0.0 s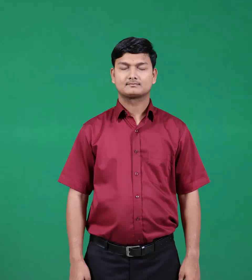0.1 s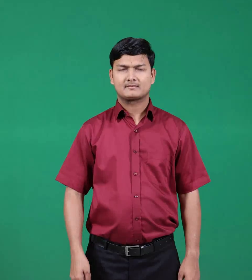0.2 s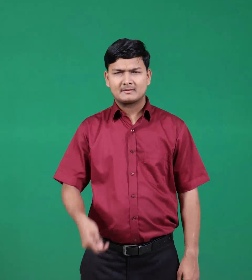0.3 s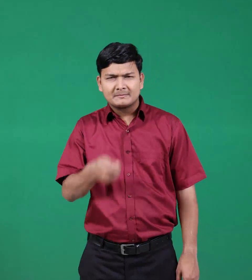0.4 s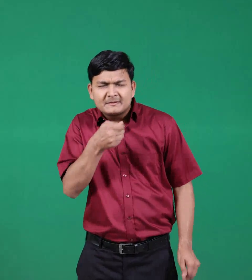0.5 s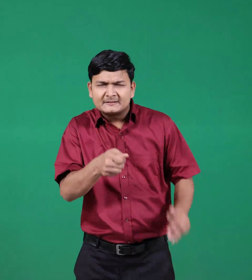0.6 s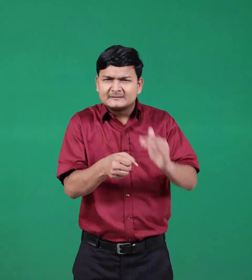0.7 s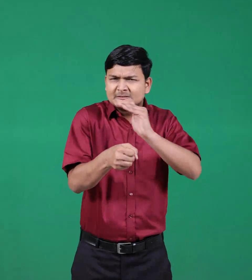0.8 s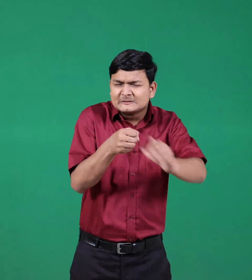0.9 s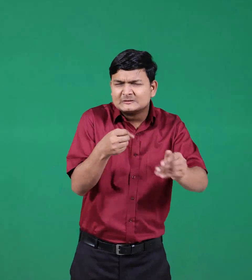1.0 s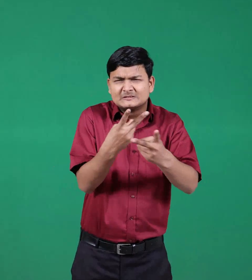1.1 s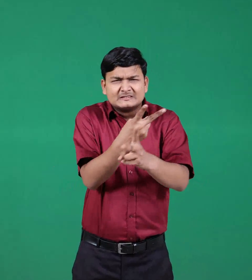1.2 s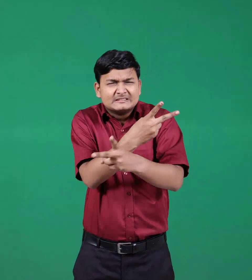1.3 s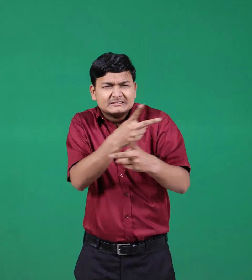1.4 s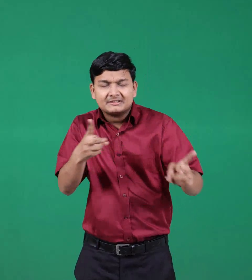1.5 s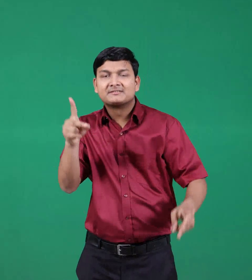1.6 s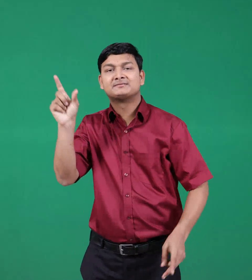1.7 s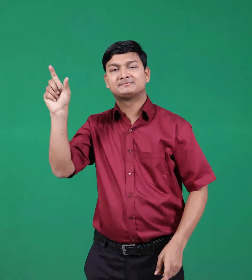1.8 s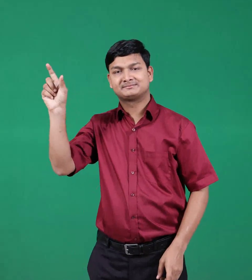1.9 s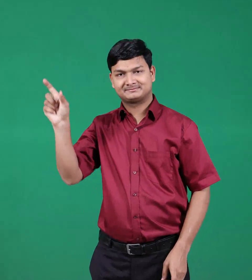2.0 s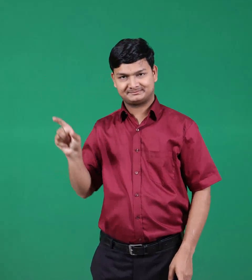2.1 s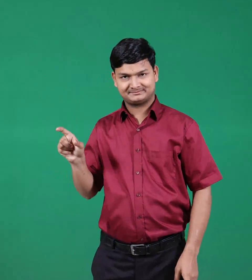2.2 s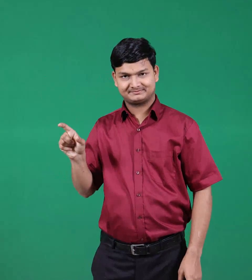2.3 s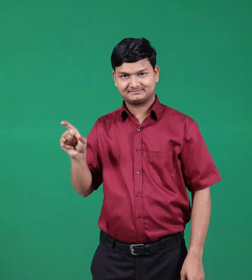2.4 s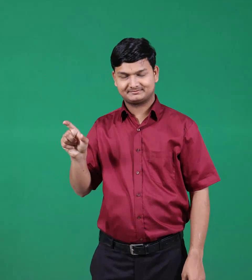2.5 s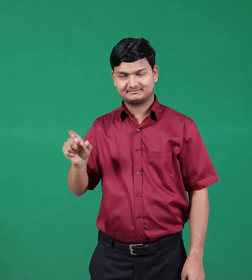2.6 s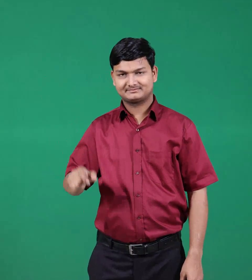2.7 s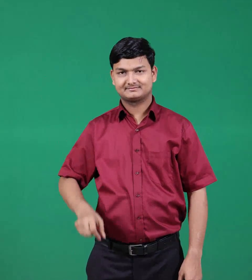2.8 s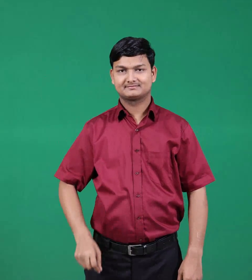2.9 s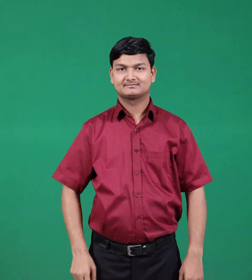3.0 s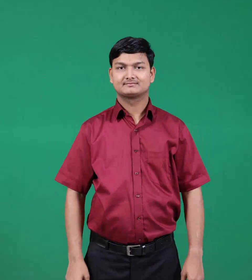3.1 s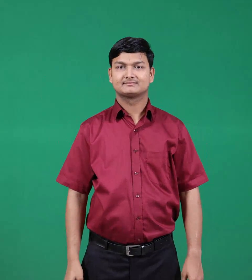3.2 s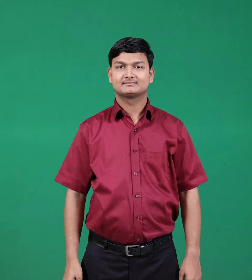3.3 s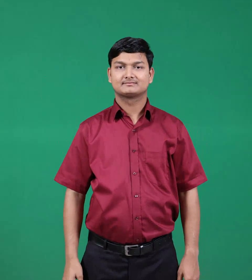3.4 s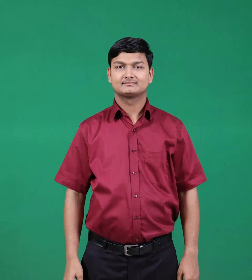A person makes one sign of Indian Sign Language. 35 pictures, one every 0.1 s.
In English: murderer
